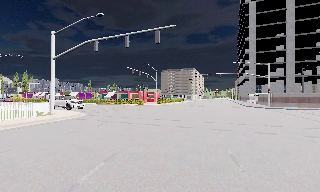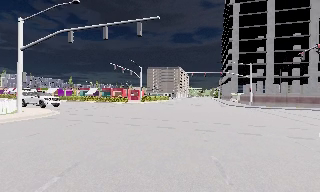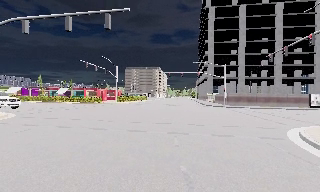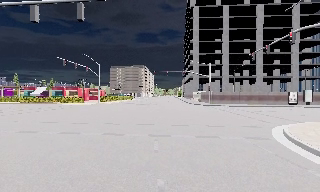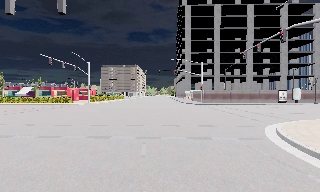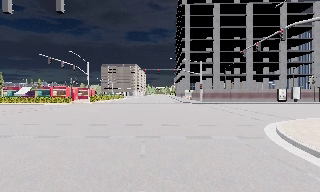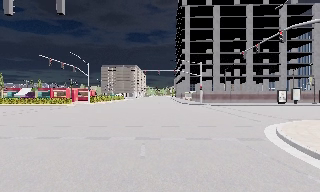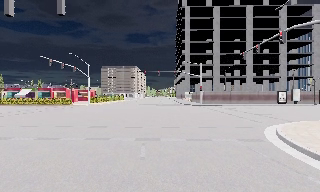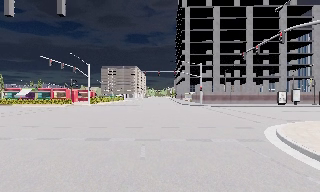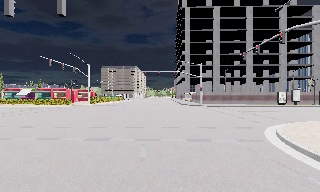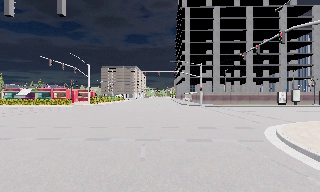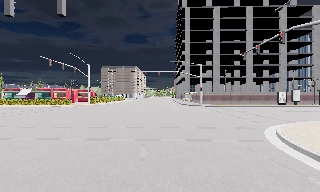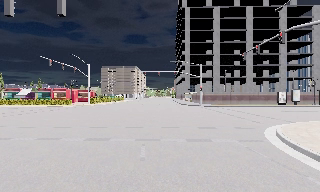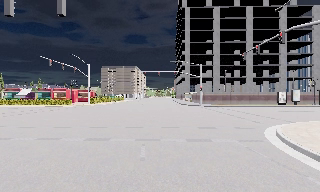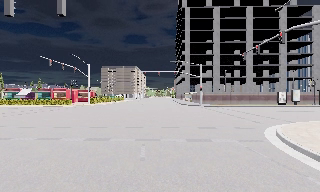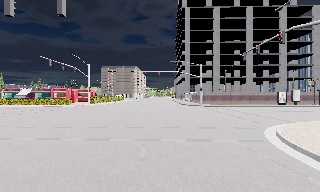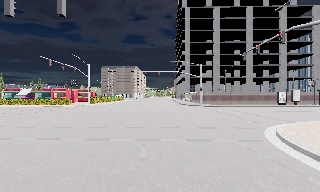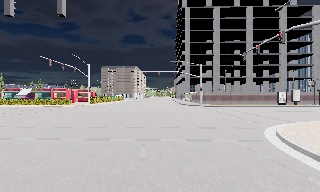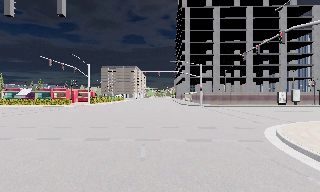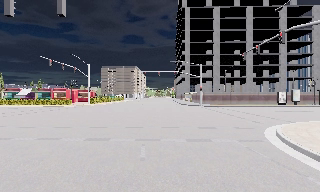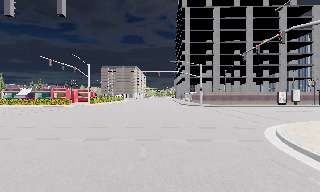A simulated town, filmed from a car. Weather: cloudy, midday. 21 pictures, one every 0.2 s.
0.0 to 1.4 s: The camera swings to its right by about 20 degrees, and the scene slides to the left. It travels forward and to its right, about 3 m, so what stands in front looms larger. It loses speed.
1.4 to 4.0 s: The camera keeps its place and its aim.
The film runs forward here.
